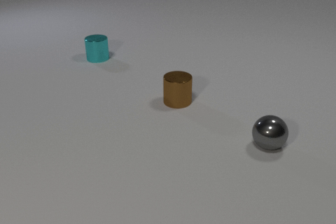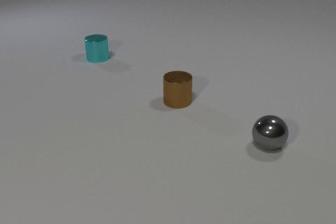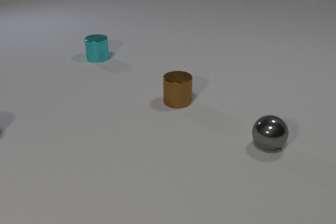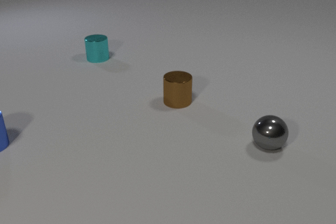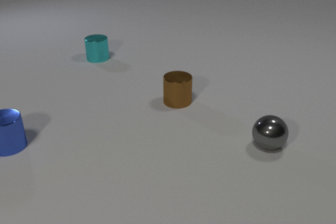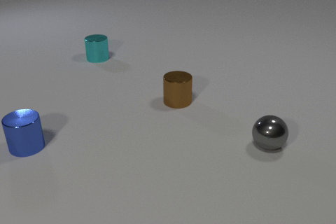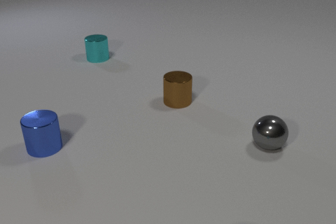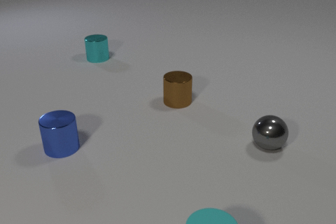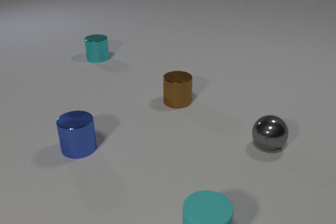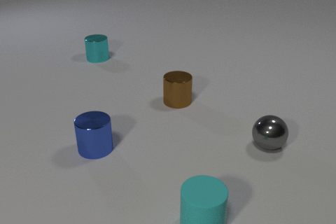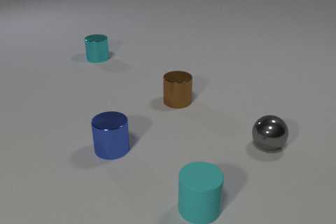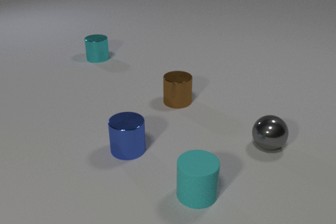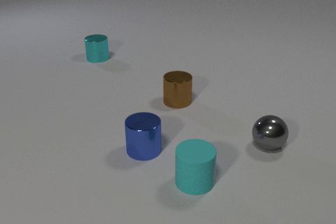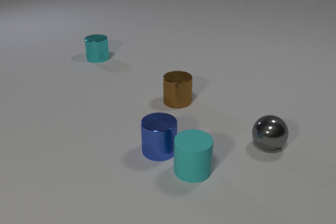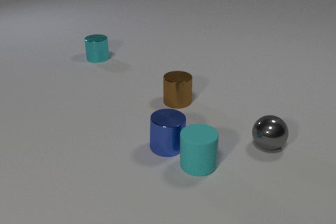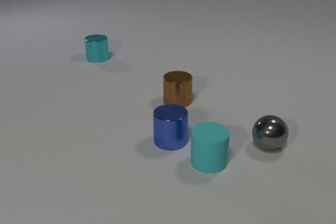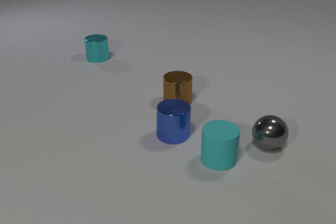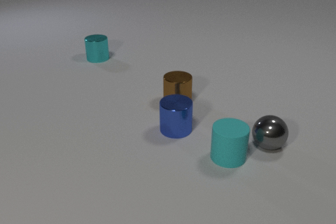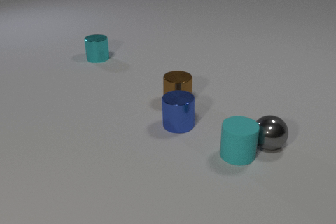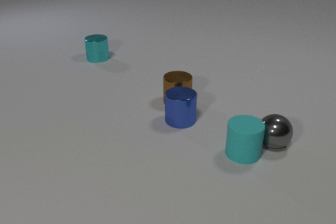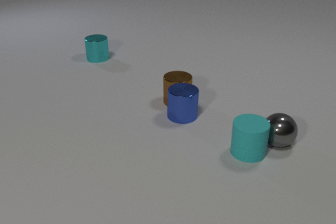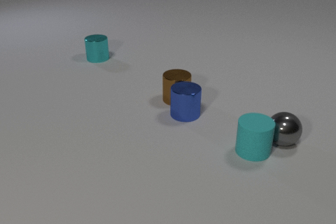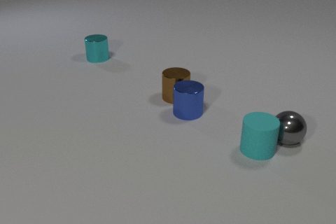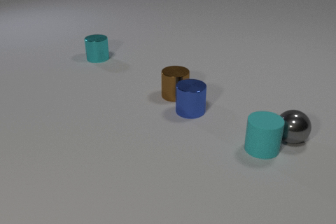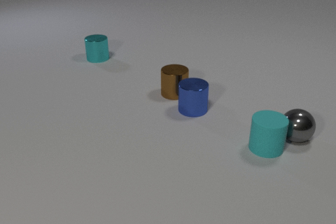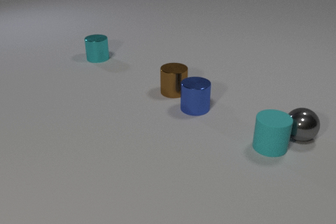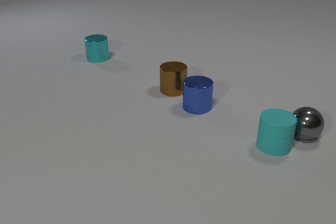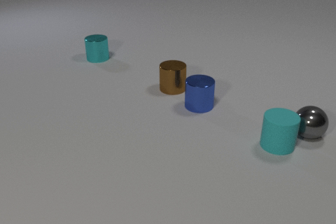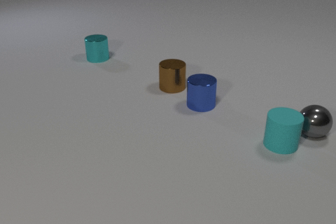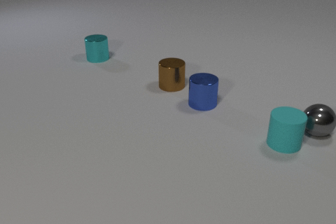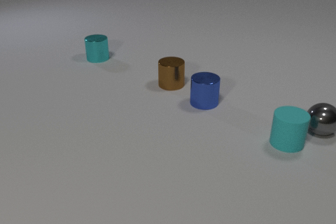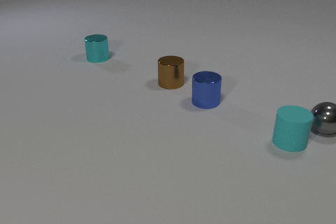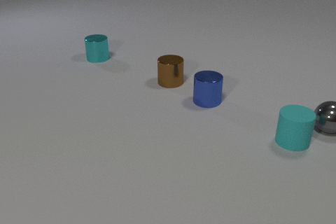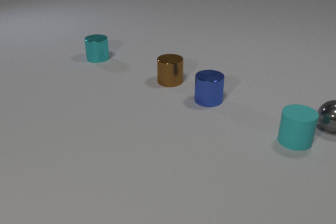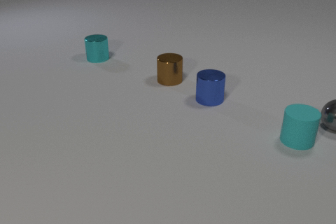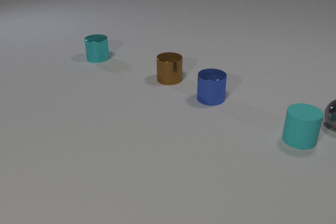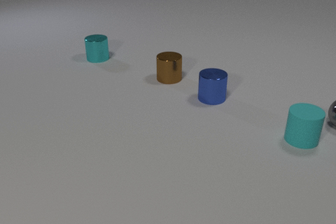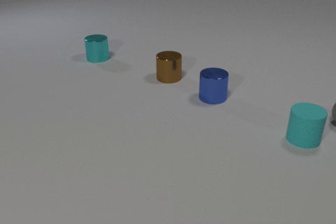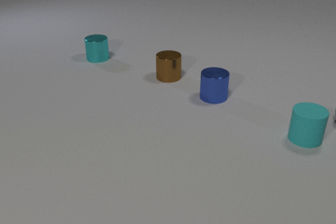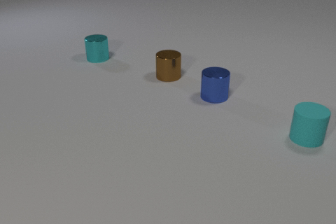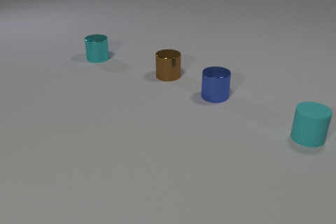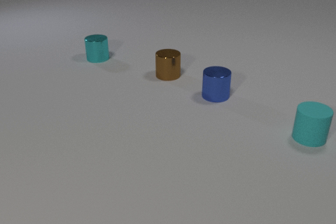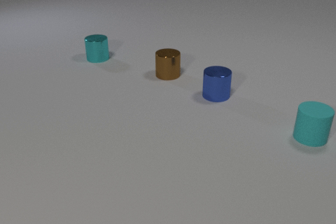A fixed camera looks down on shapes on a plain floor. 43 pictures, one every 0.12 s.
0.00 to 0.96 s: The cyan rubber cylinder comes in at the bottom edge, slides away from the camera. The blue metal cylinder comes in at the left edge, slides to the right and toward the camera.
0.96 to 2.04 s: The cyan rubber cylinder slides away from the camera. The blue metal cylinder slides to the right. The cyan rubber cylinder and the blue metal cylinder collide.
2.04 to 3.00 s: The cyan rubber cylinder slides to the right and away from the camera. The blue metal cylinder slides away from the camera and to the right. The brown metal cylinder slides away from the camera. The gray metal sphere rolls to the right and away from the camera. The cyan rubber cylinder and the gray metal sphere collide. The blue metal cylinder and the brown metal cylinder collide.
3.00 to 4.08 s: The cyan rubber cylinder slides to the right and away from the camera. The blue metal cylinder slides away from the camera and to the right. The brown metal cylinder slides away from the camera. The gray metal sphere rolls to the right and away from the camera.
4.08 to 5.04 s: The cyan rubber cylinder slides to the right and away from the camera. The blue metal cylinder slides away from the camera and to the right. The brown metal cylinder slides away from the camera. The gray metal sphere rolls away from the camera and to the right, leaves at the right edge.
Are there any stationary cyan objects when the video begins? yes.
What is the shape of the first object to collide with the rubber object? cylinder.
How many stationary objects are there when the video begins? 3.
